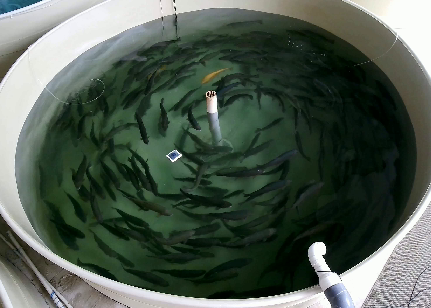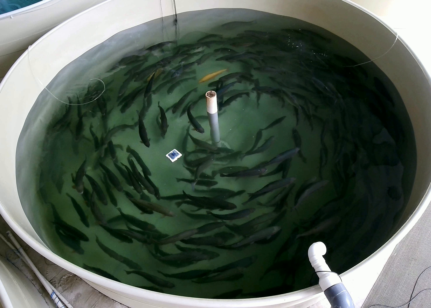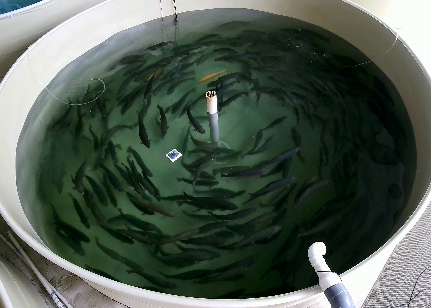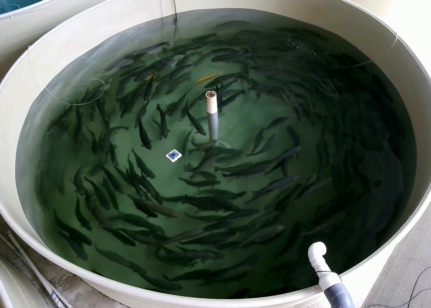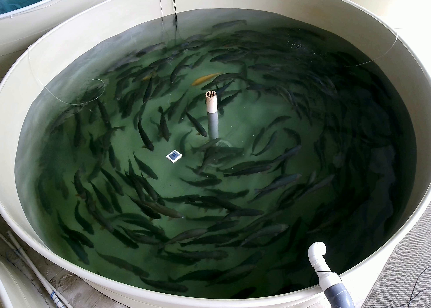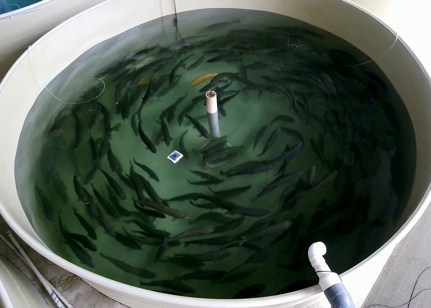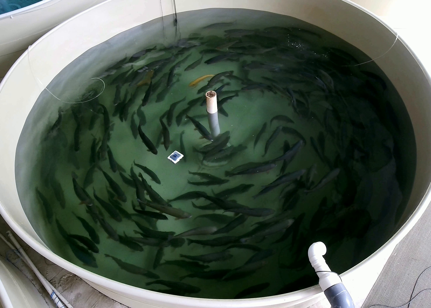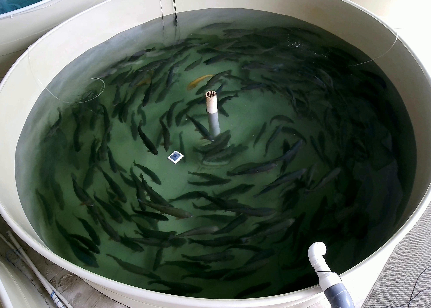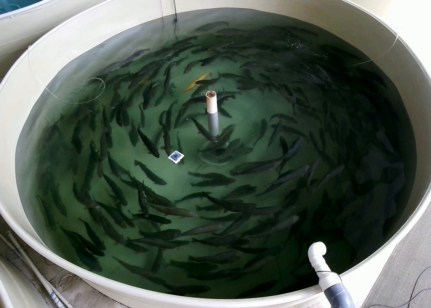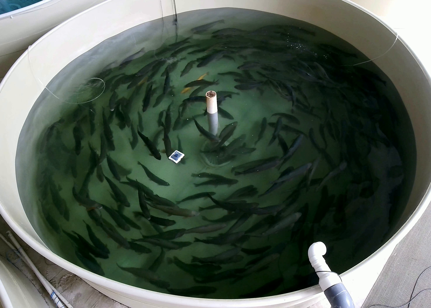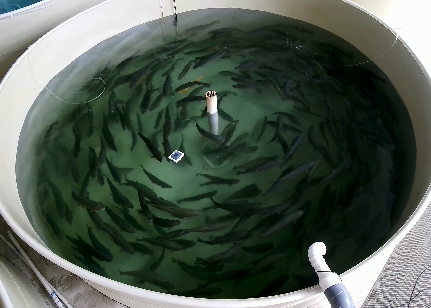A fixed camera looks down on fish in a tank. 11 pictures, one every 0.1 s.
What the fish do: Normal cruising.
